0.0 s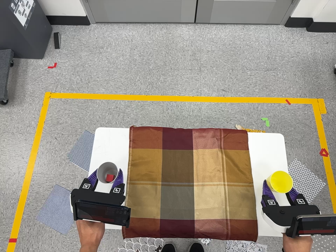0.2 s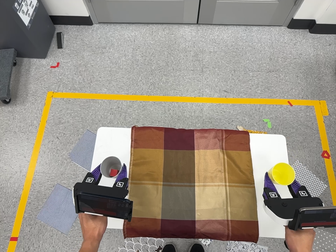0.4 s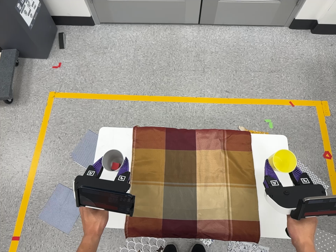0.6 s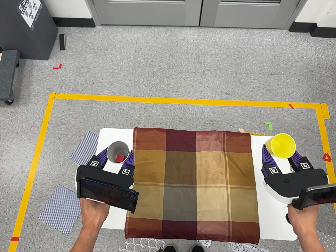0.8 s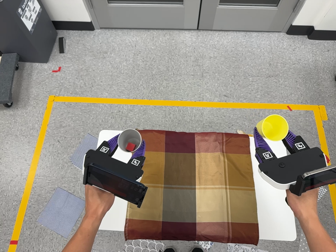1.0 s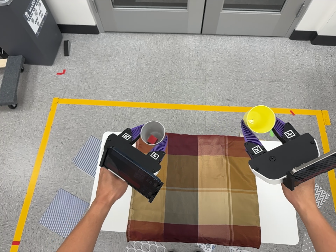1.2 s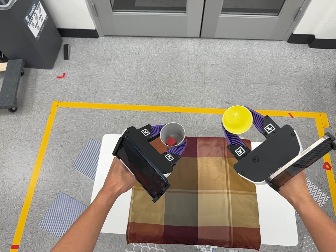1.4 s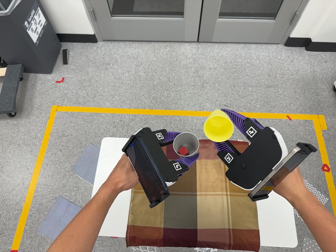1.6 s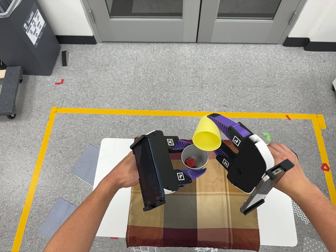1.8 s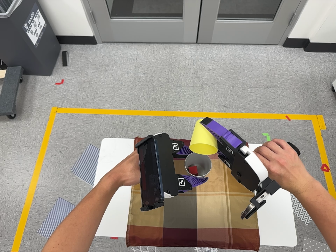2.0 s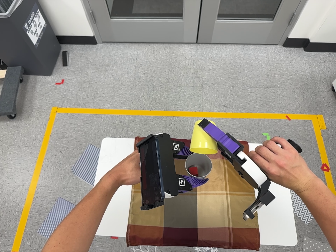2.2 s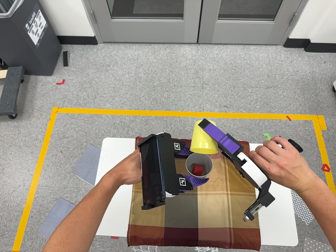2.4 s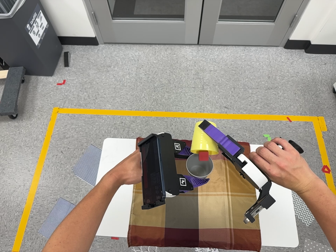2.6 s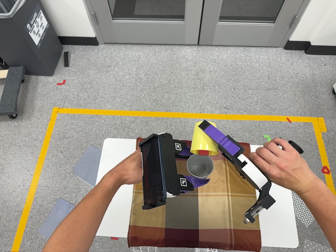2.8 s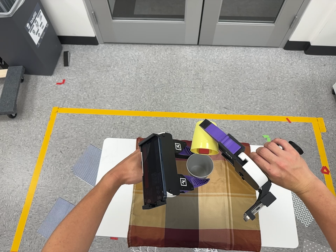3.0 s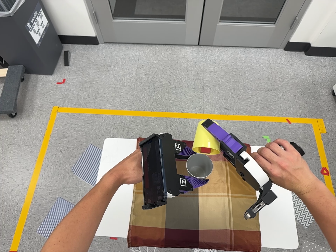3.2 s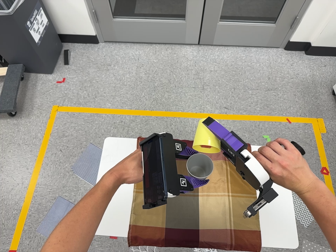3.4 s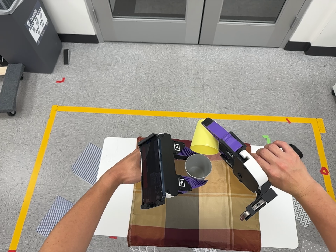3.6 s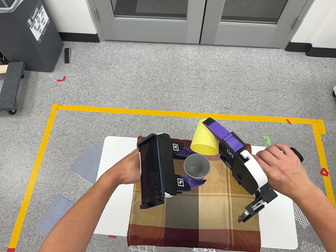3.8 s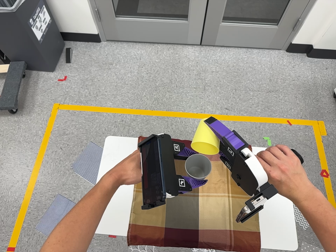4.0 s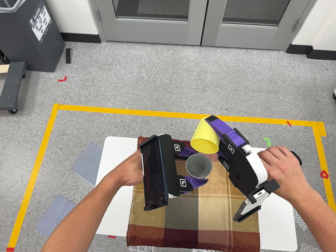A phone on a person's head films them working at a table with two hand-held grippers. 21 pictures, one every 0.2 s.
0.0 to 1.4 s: The camera travels backward, about 5 cm, so what stands in front gets smaller.
1.4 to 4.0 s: The camera shifts only a little, or ends up much as it began.
The film runs backward here.
